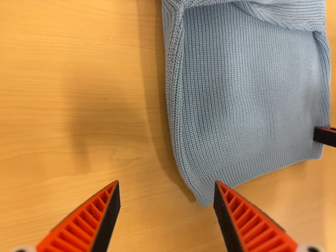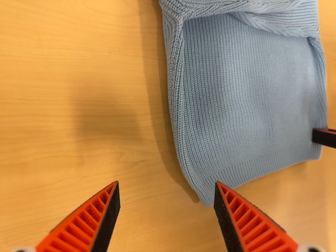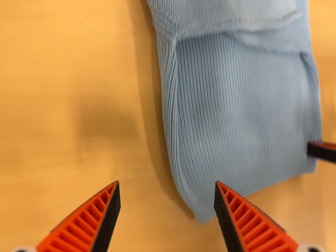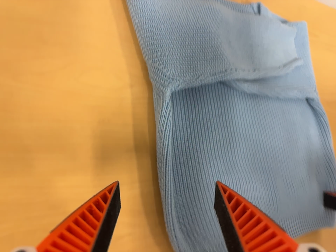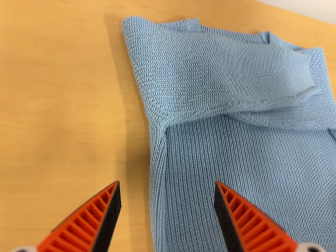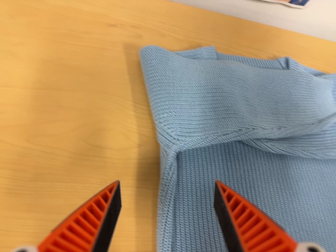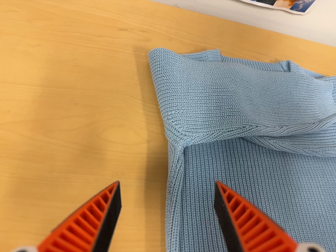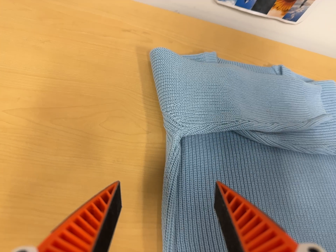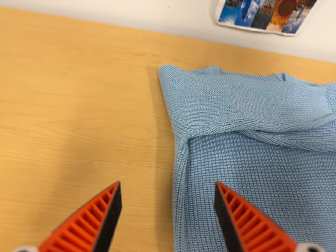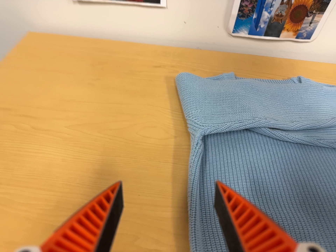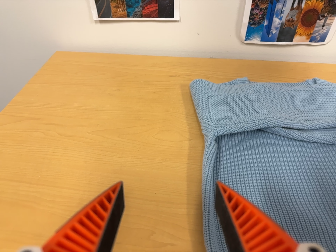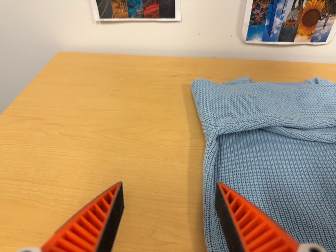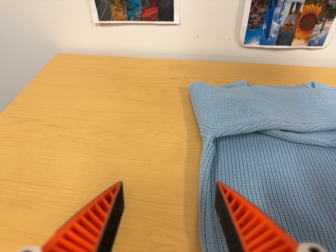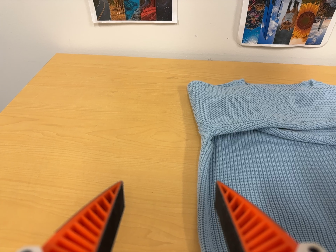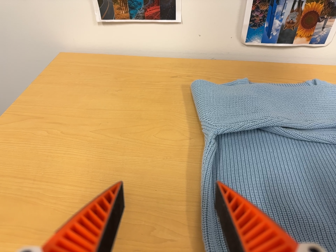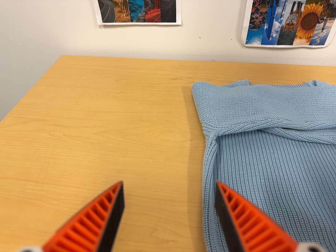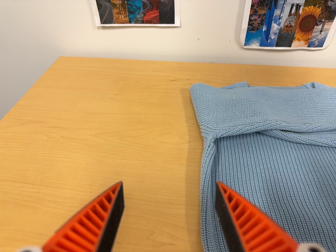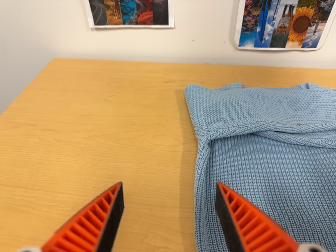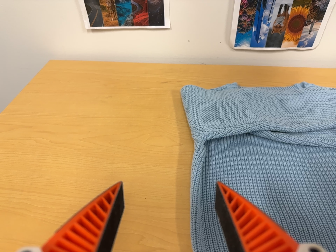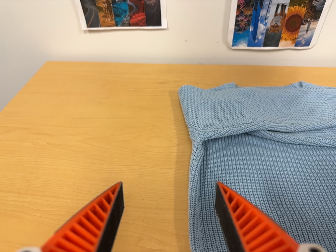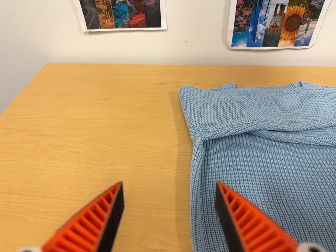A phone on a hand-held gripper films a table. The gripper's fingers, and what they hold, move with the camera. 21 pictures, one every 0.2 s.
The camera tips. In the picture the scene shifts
downward.
0.0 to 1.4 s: The camera pans to its left by about 15 degrees. It travels to its right, about 9 cm. Its aim tips toward the top of its view by about 30 degrees, and the scene shifts downward.
1.4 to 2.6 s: The camera swings to its left by about 15 degrees, and the scene slides to the right. It travels toward the bottom of its view, backward and to its right, about 14 cm. Its aim tips toward the top of its view by about 15 degrees.
2.6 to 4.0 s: The camera shifts only a little, or ends up much as it began.
The film runs backward here.
